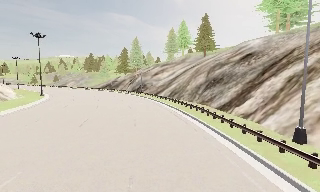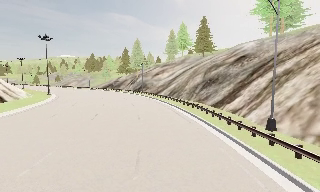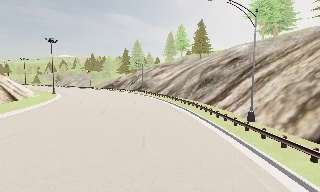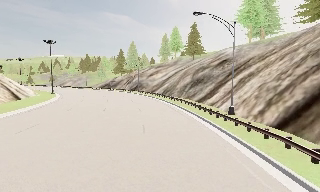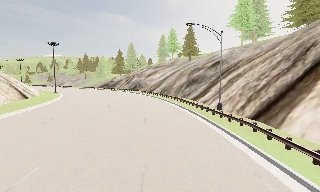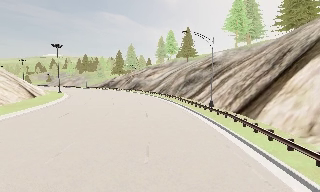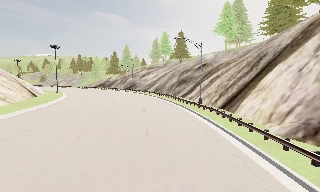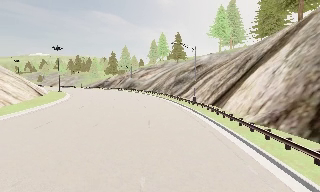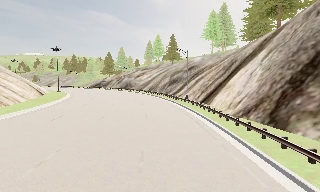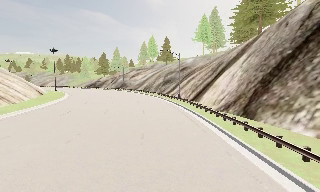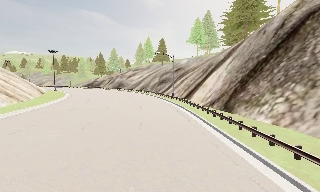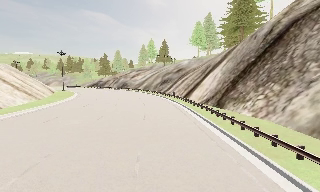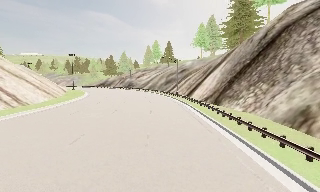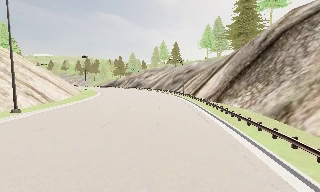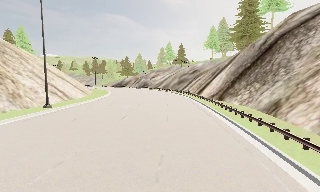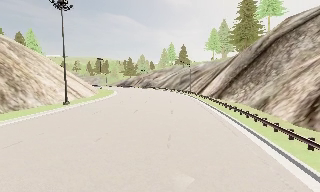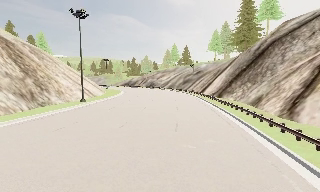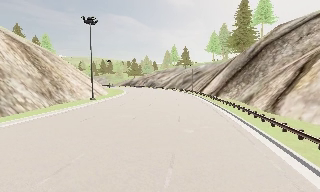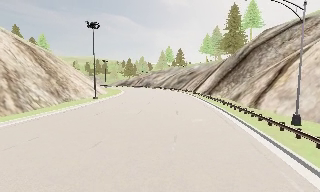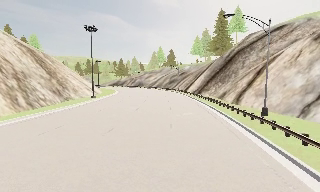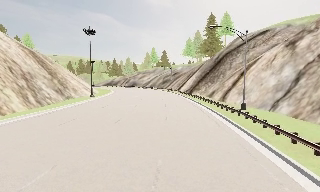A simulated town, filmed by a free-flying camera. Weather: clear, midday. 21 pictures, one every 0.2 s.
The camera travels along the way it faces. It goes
backward.
0.0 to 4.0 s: The camera pans to its right, which is clockwise from overhead, by about 10 degrees. It travels backward, about 45 m, so what stands in front gets smaller.
The film runs backward here.
